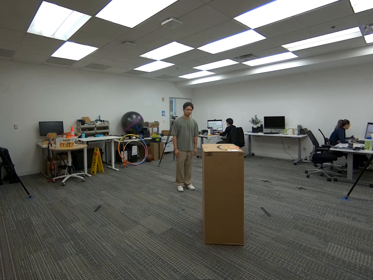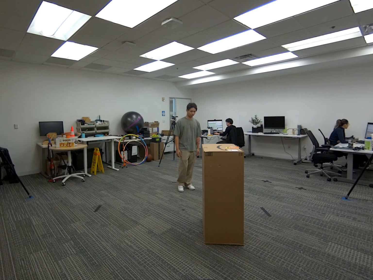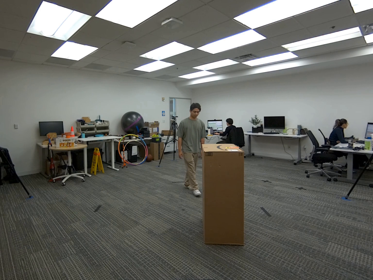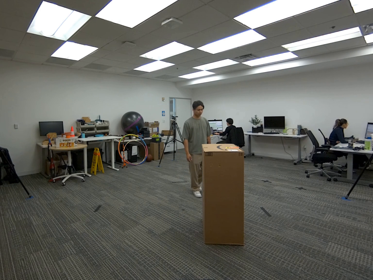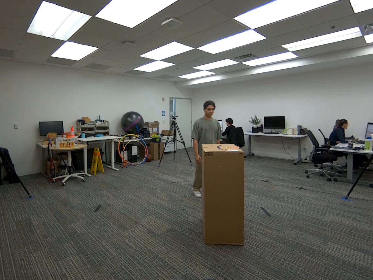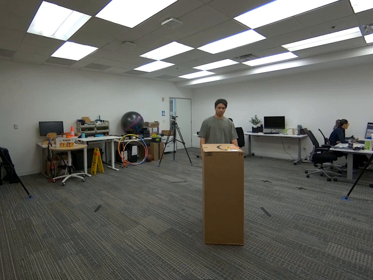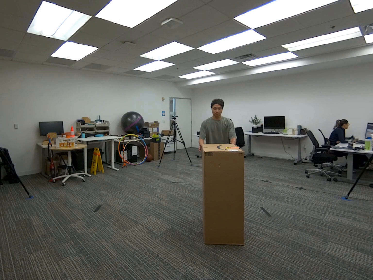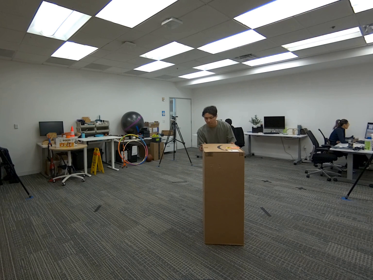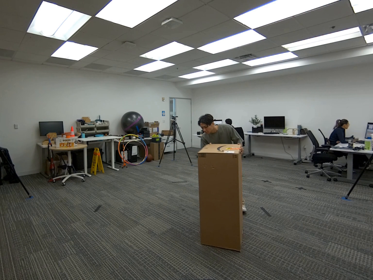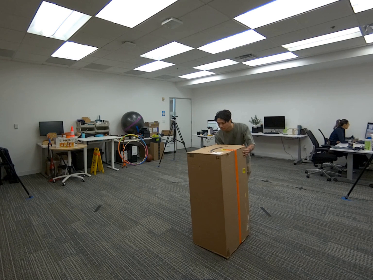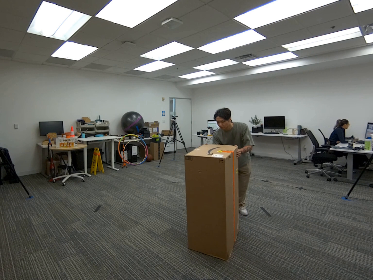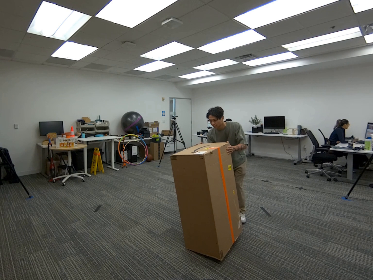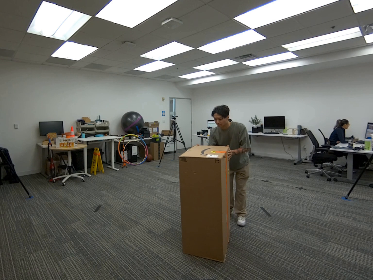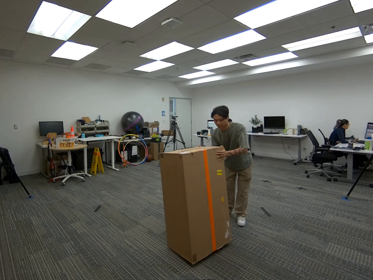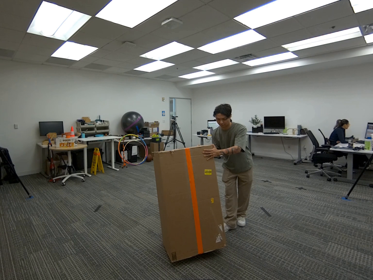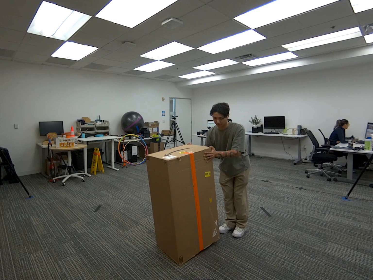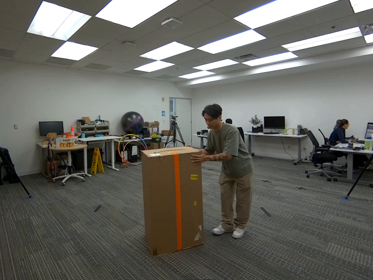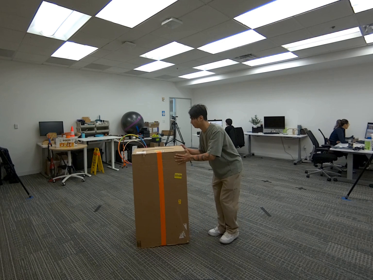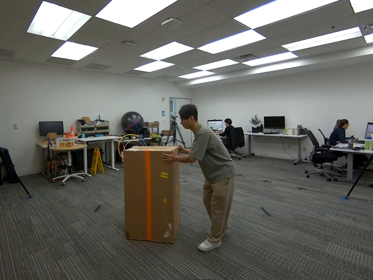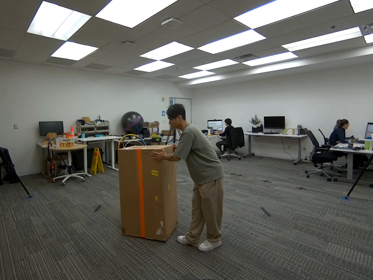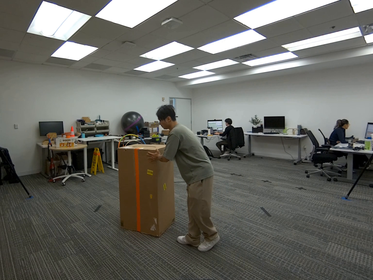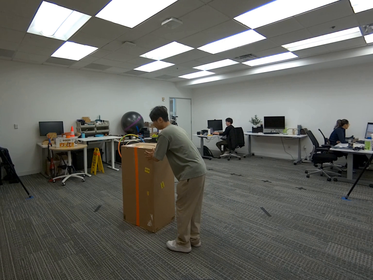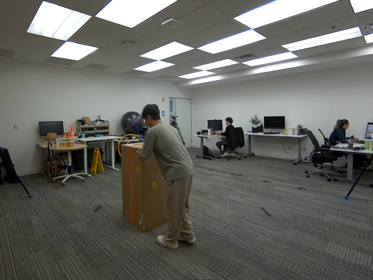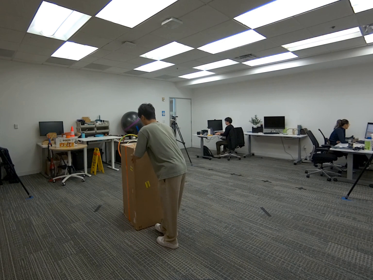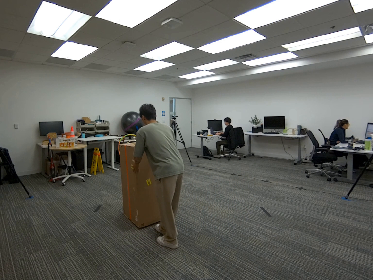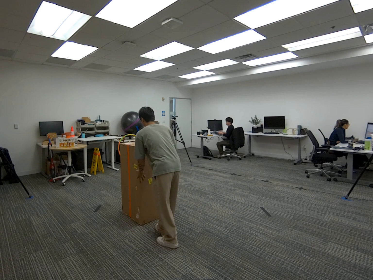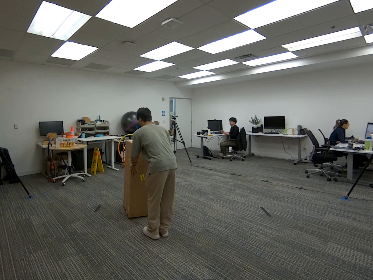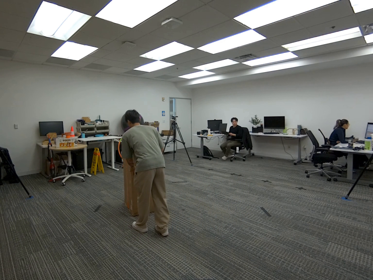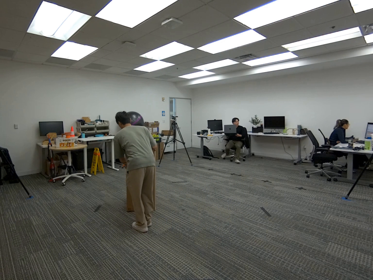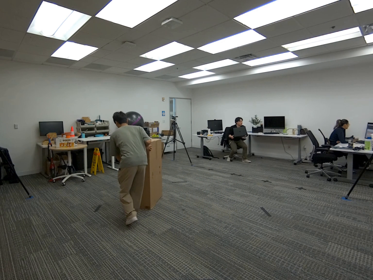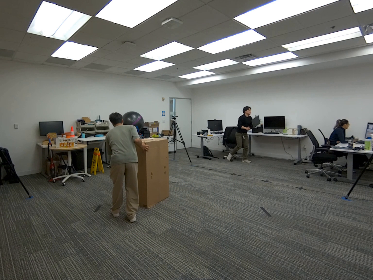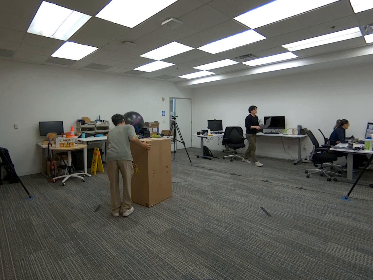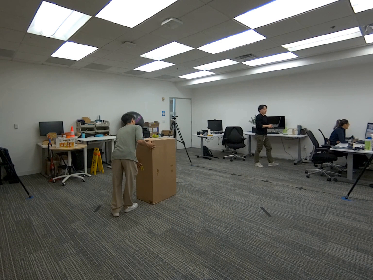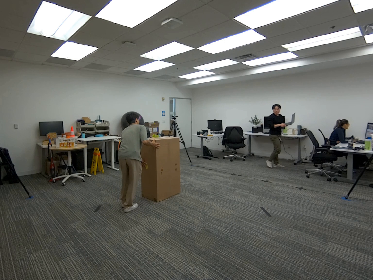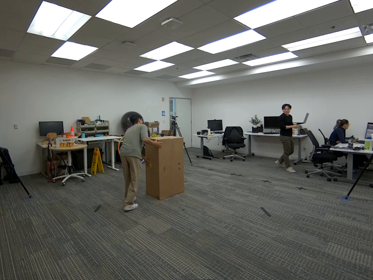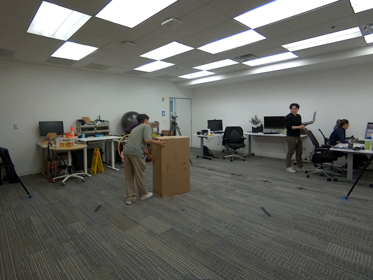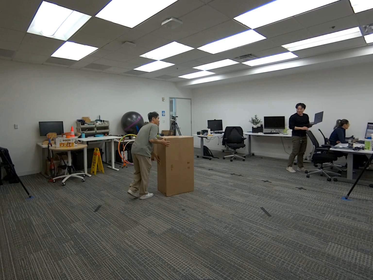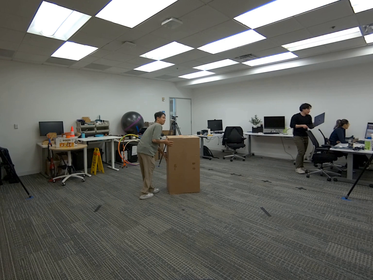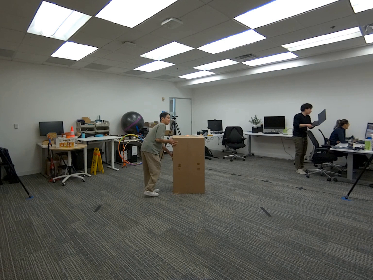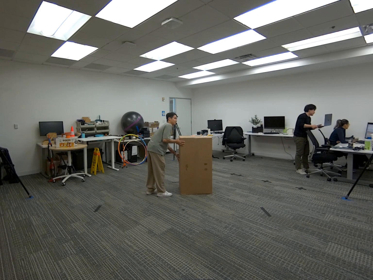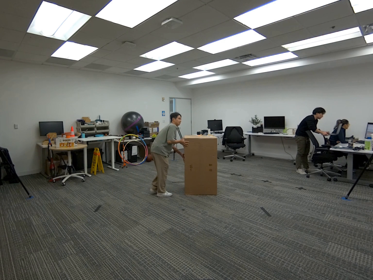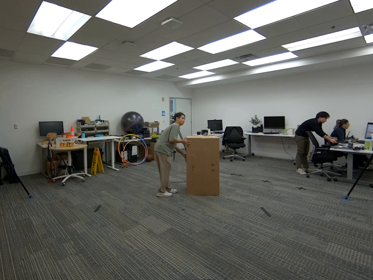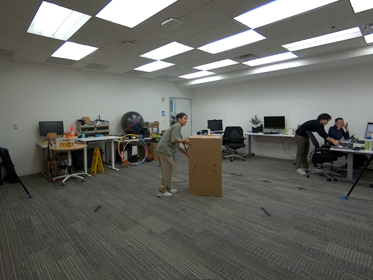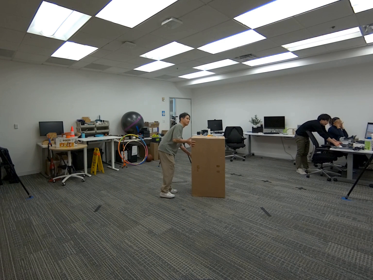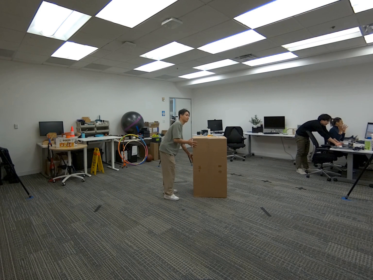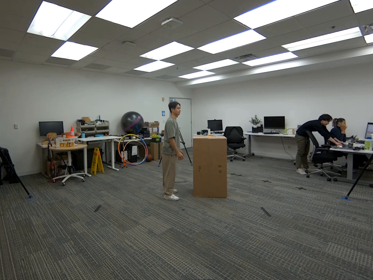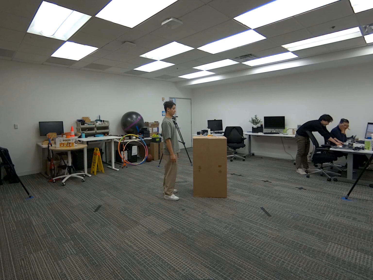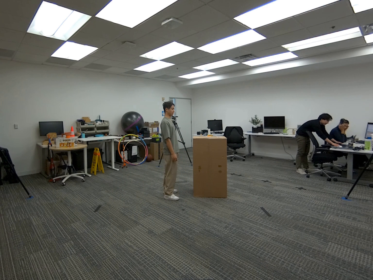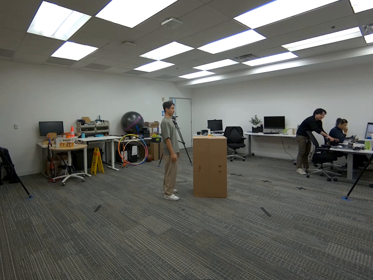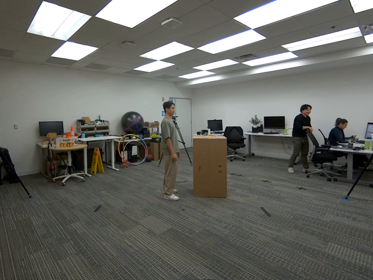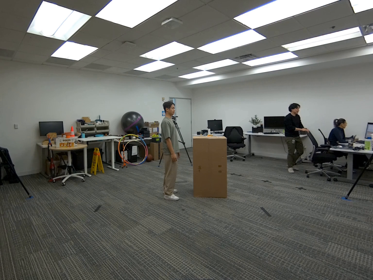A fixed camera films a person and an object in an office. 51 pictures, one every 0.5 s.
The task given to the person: Walk to the giant cardboard box and bend down slightly. Place both hands on the box and push it around within the bounding area. Continue pushing the box until you are finished.
